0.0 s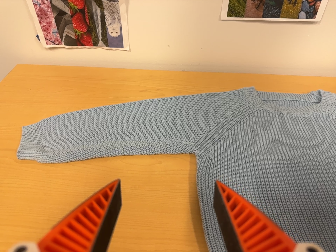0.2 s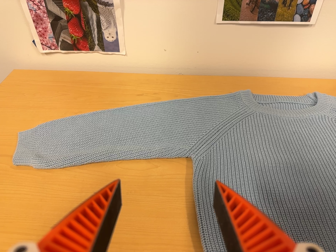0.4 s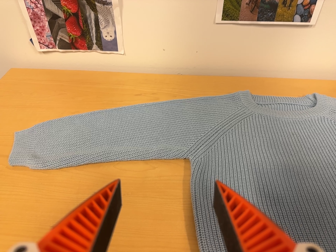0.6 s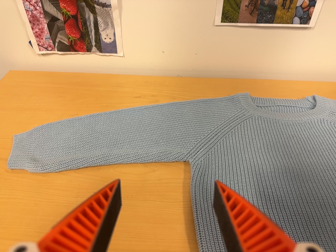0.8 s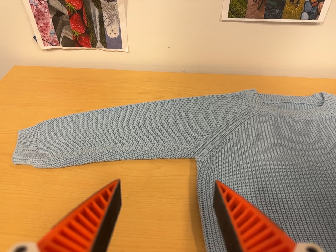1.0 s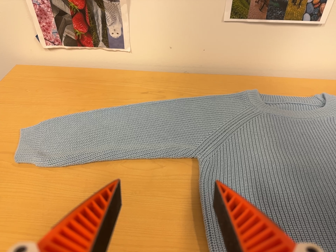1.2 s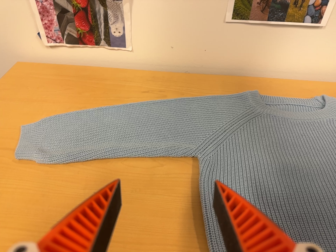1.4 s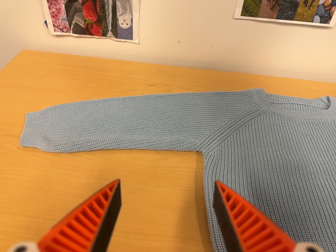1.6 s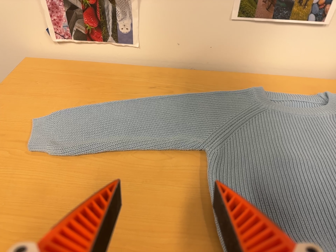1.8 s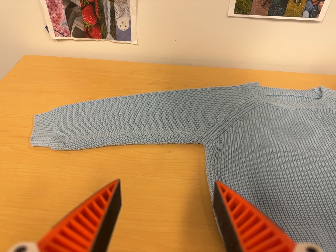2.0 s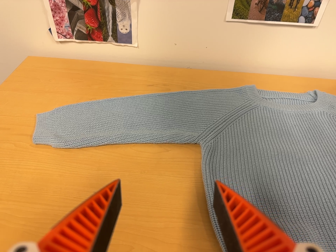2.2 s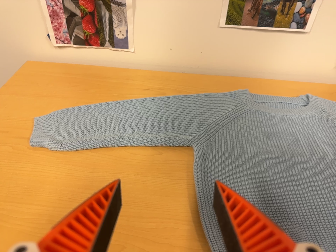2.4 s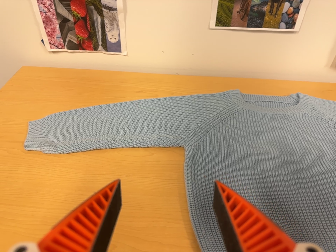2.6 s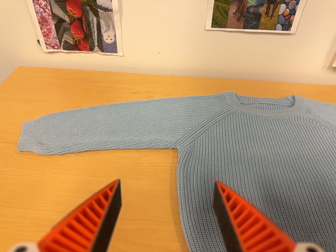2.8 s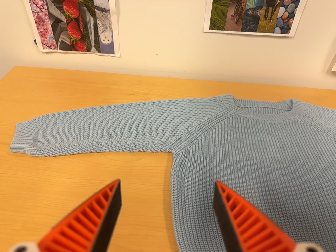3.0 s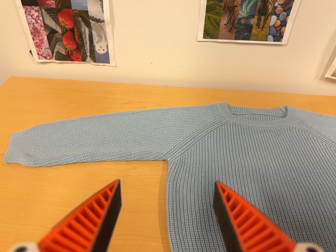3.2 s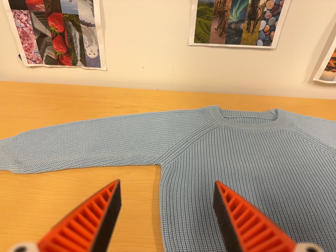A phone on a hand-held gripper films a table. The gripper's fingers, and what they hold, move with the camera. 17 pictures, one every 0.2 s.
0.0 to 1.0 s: The camera shifts only a little, or ends up much as it began.
1.0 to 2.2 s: The camera travels backward, about 5 cm, so what stands in front gets smaller.
2.2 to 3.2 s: The camera travels to its right, about 5 cm, so close, fixed things drift to the left.
The film runs backward here.
